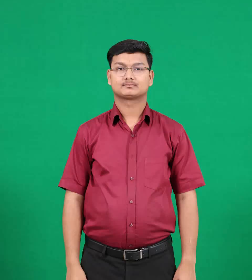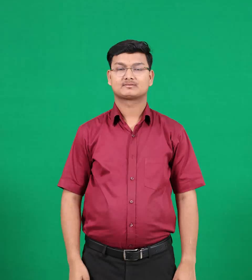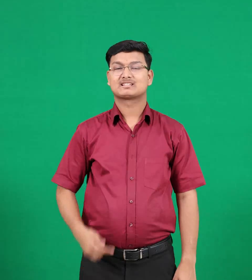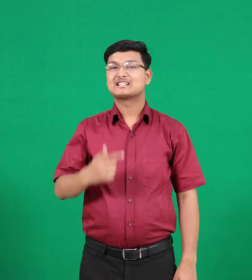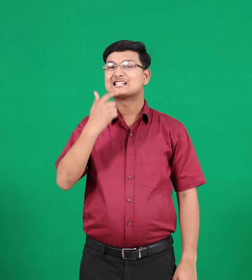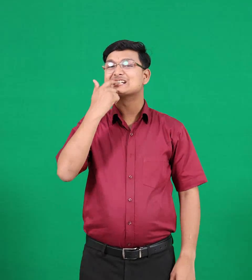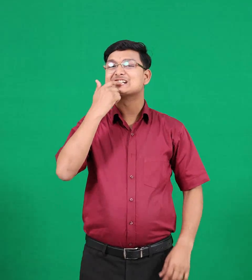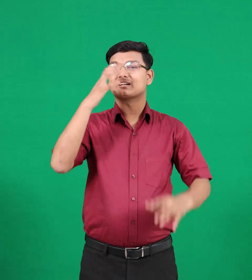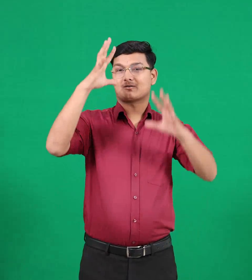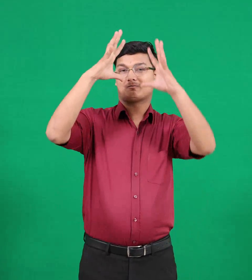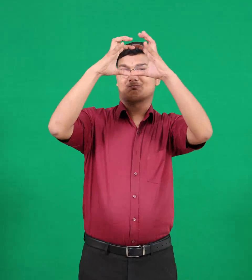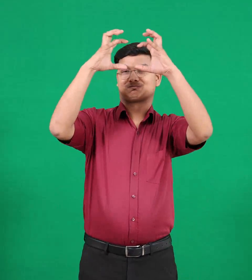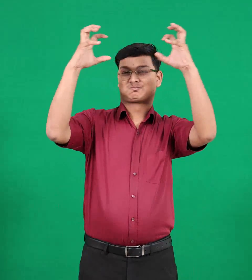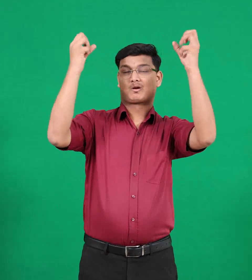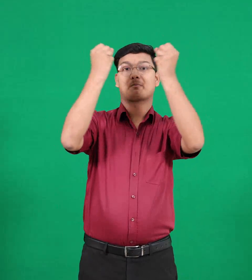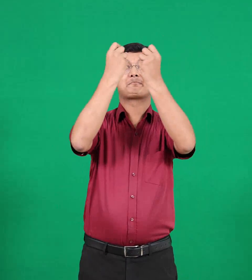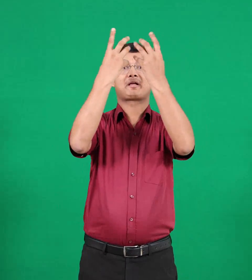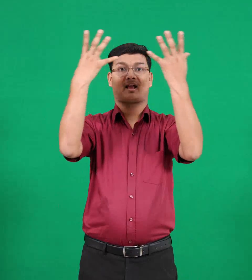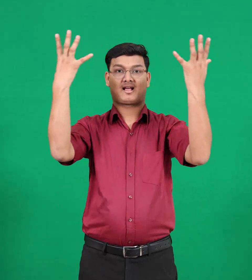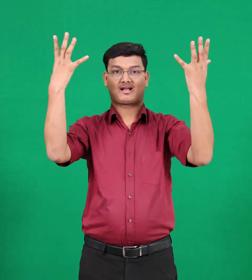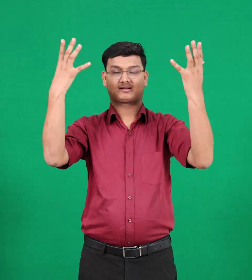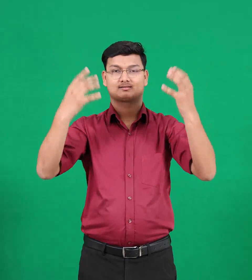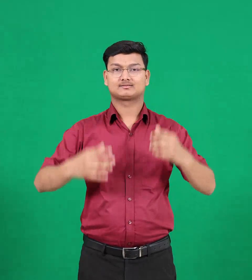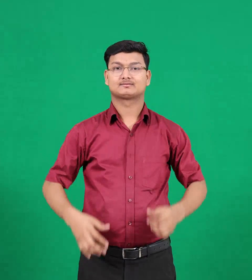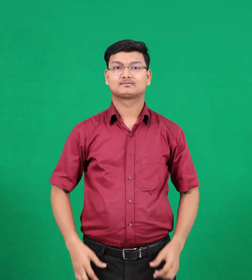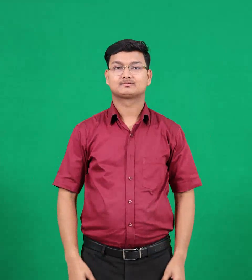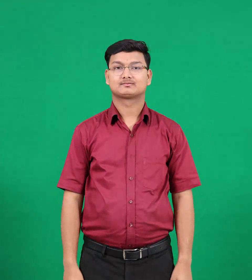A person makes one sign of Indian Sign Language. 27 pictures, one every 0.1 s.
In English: clouds
